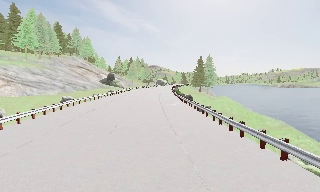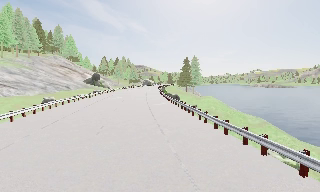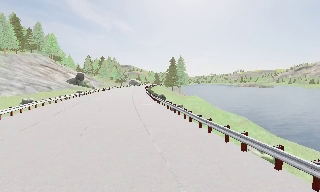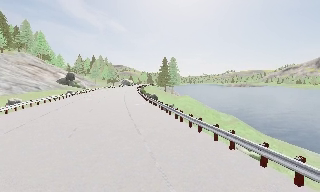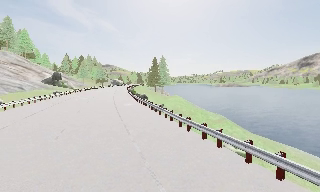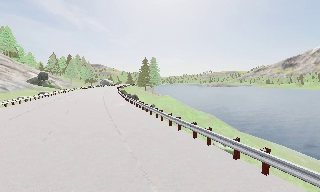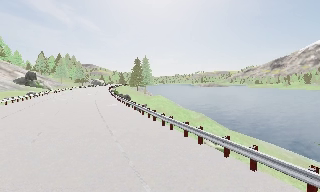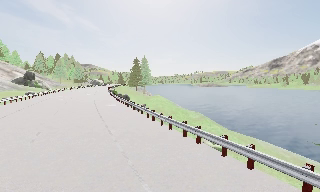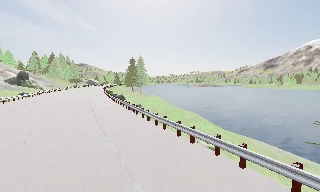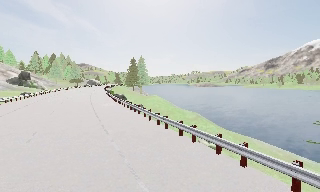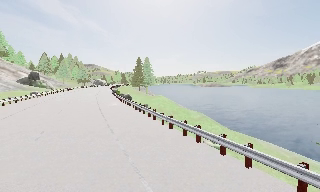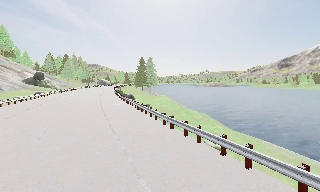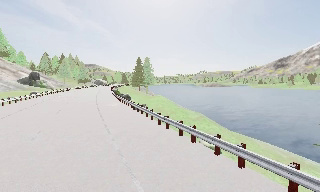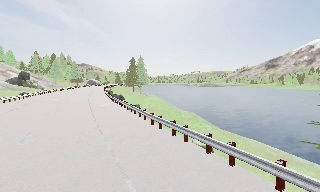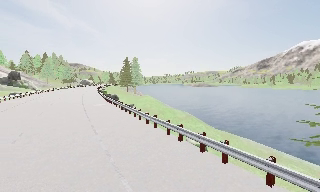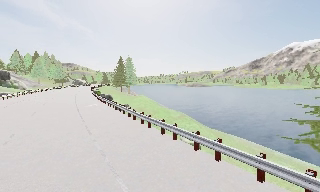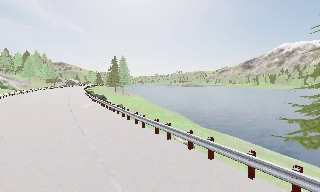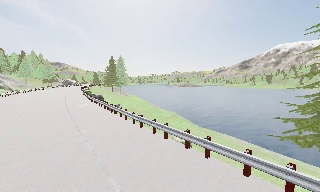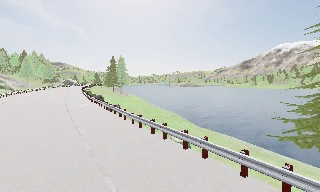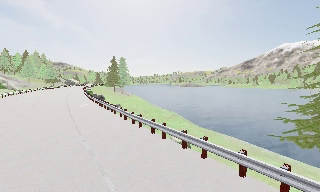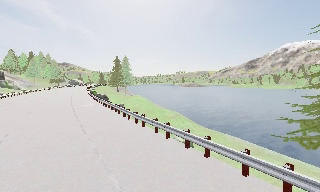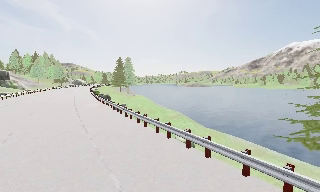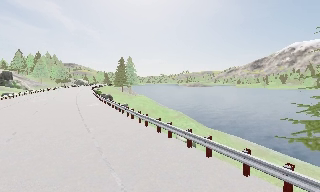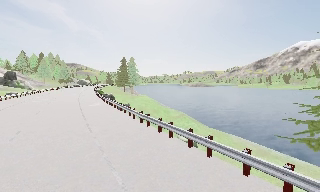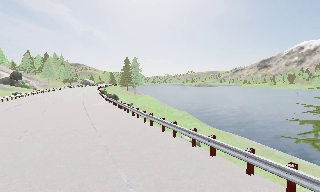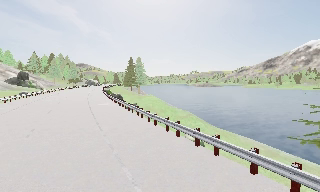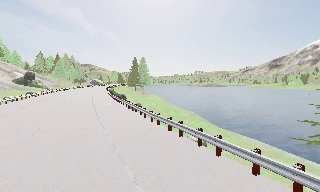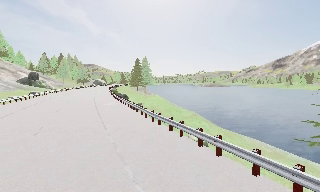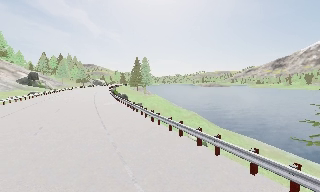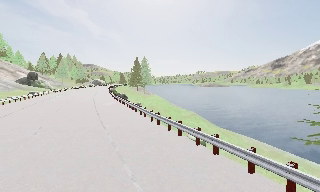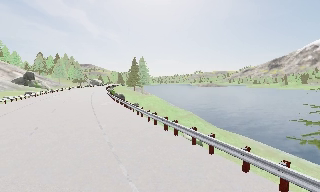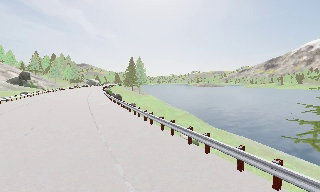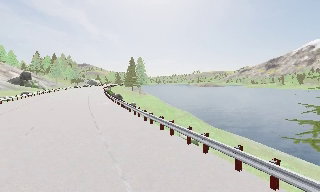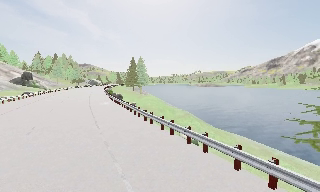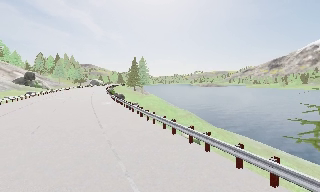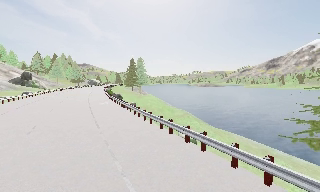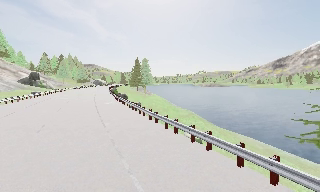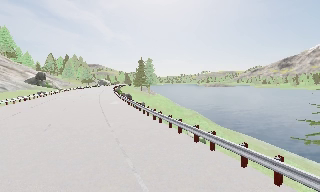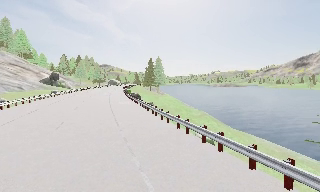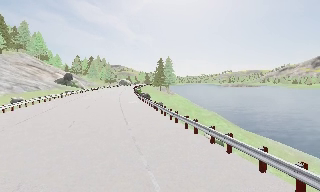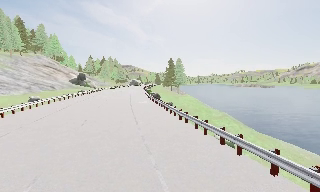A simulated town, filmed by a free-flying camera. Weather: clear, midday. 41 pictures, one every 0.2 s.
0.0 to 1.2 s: The camera swings to its right by about 20 degrees, and the scene slides to the left.
1.2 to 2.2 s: The camera shifts only a little, or ends up much as it began.
2.2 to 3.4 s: The camera pans to its right, which is clockwise from overhead, by about 10 degrees.
3.4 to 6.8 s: The camera travels backward and to its right, about 1 m, so what stands in front gets smaller.
6.8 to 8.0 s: The camera pans to its left, which is counterclockwise from overhead, by about 15 degrees.
The film runs backward here.
